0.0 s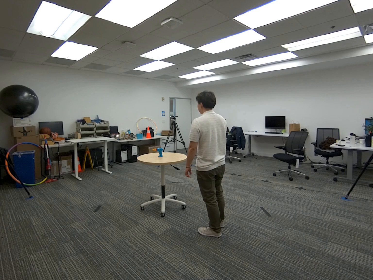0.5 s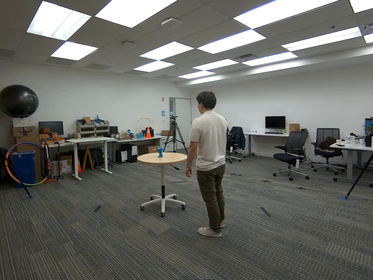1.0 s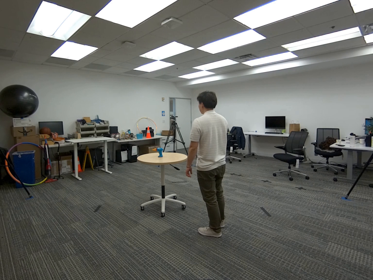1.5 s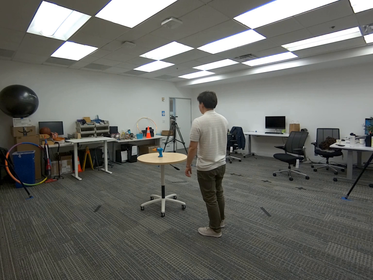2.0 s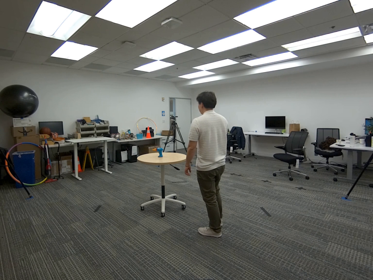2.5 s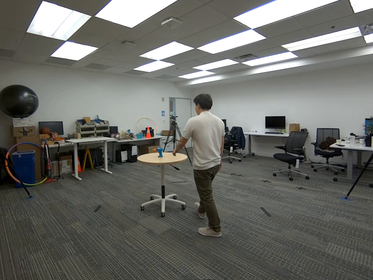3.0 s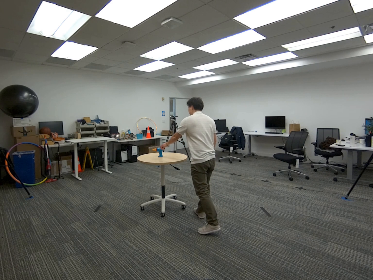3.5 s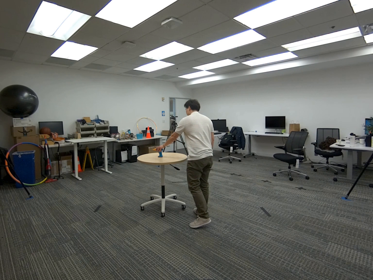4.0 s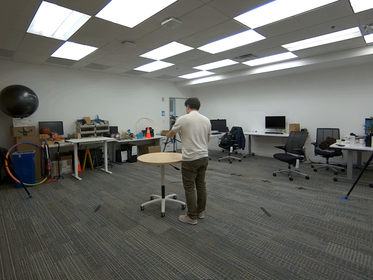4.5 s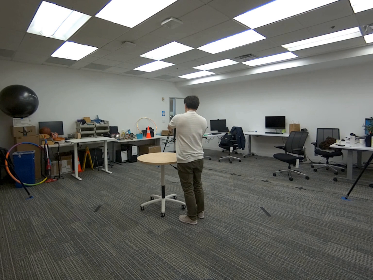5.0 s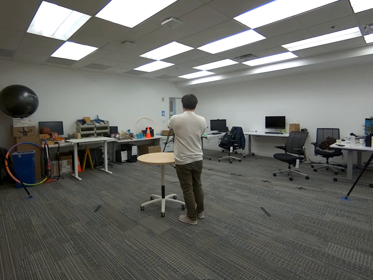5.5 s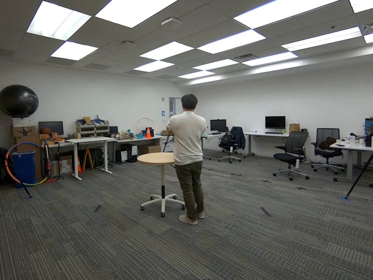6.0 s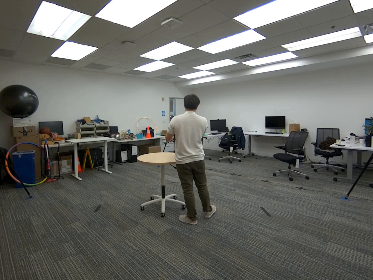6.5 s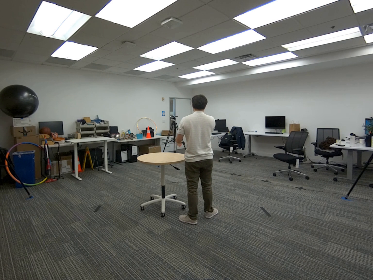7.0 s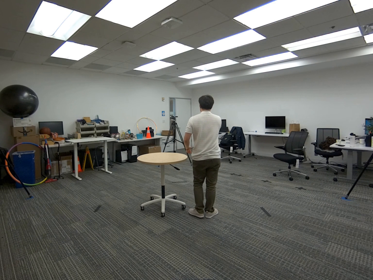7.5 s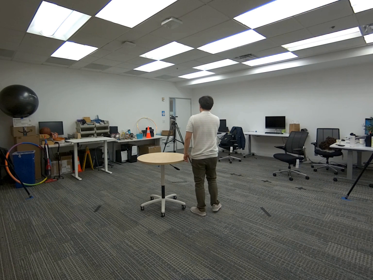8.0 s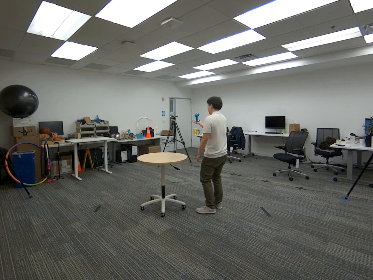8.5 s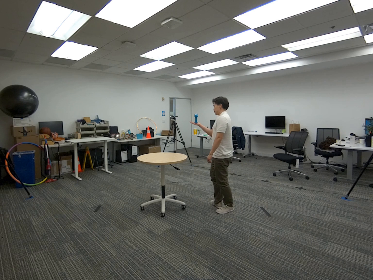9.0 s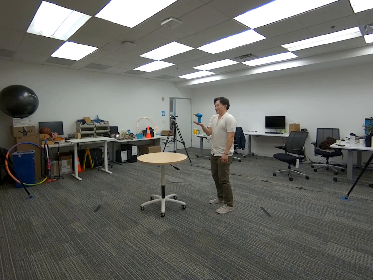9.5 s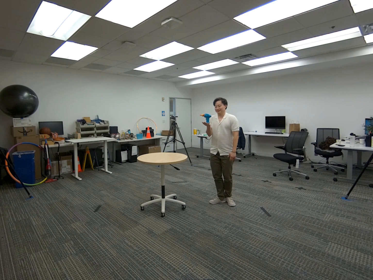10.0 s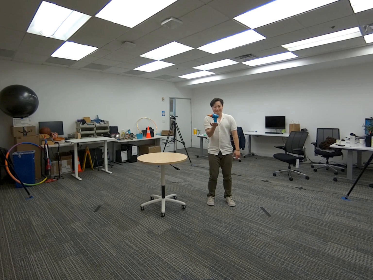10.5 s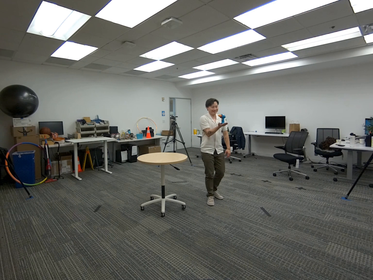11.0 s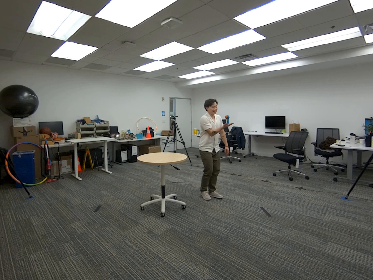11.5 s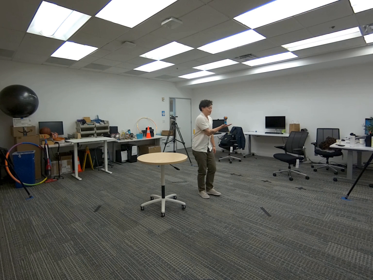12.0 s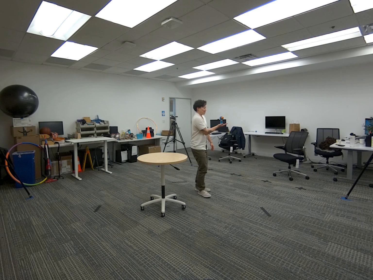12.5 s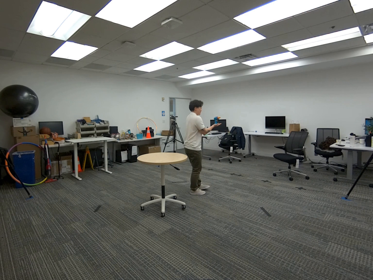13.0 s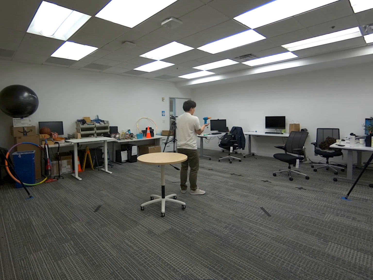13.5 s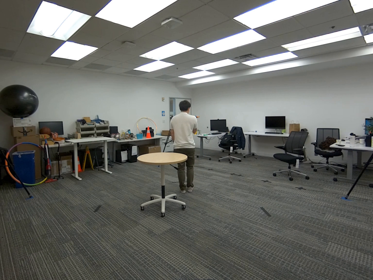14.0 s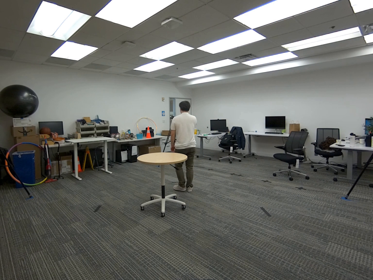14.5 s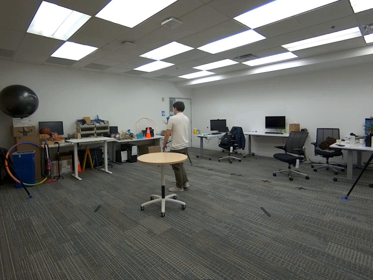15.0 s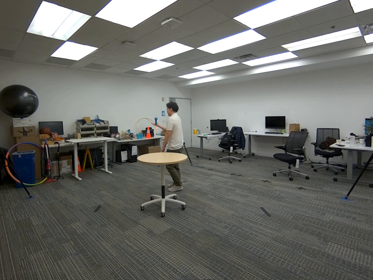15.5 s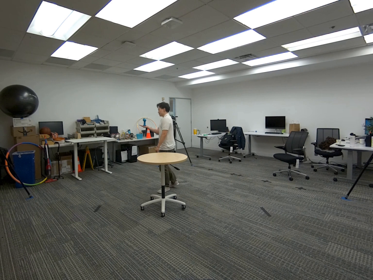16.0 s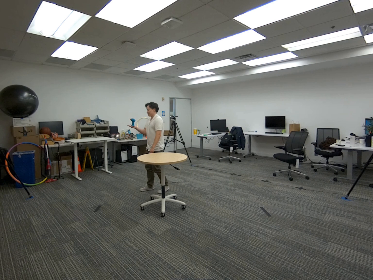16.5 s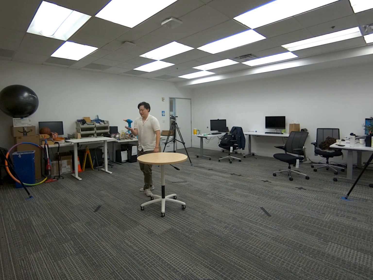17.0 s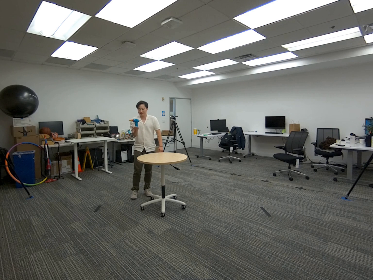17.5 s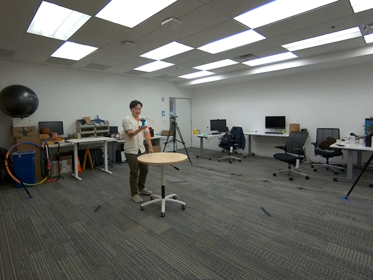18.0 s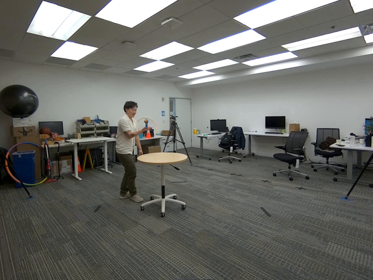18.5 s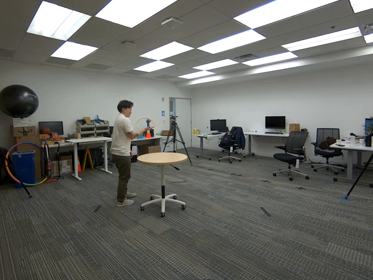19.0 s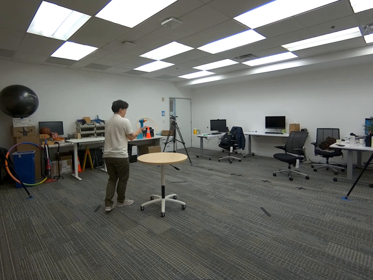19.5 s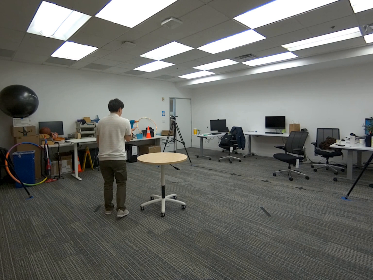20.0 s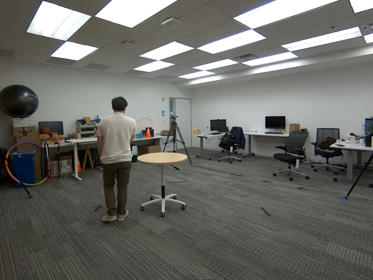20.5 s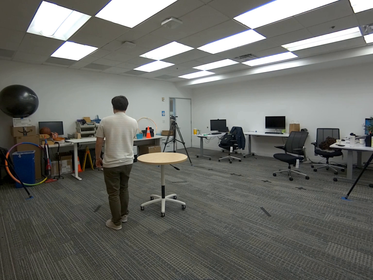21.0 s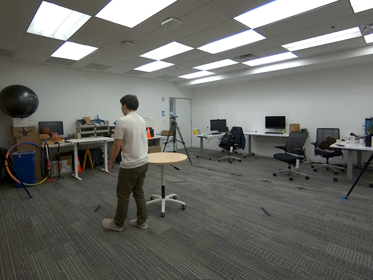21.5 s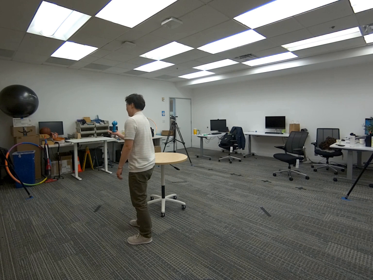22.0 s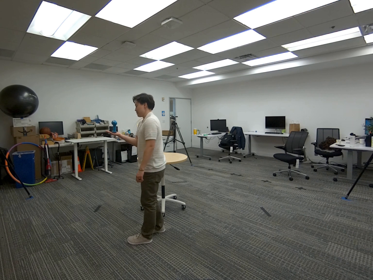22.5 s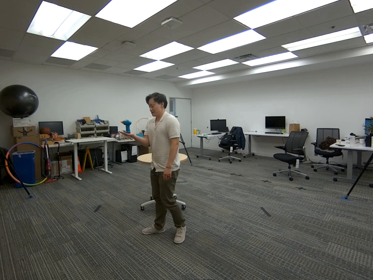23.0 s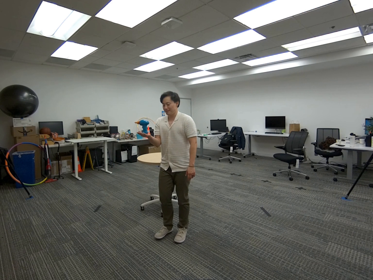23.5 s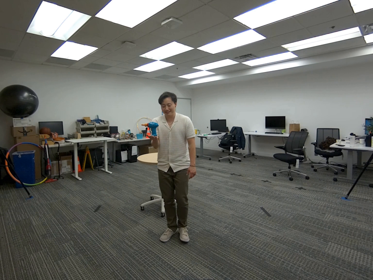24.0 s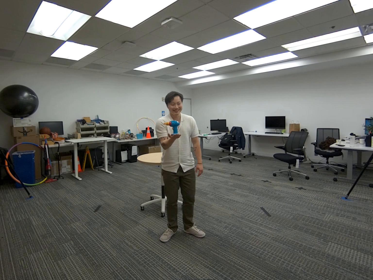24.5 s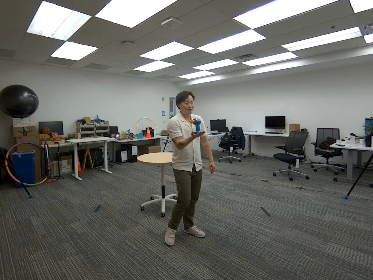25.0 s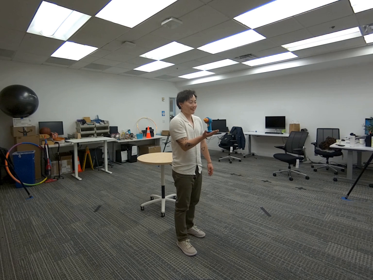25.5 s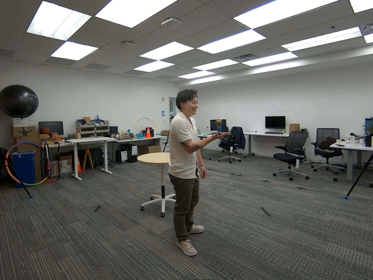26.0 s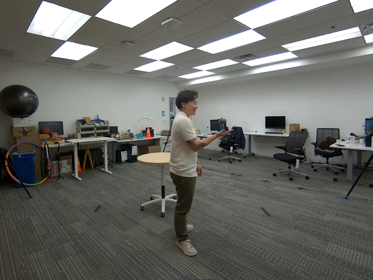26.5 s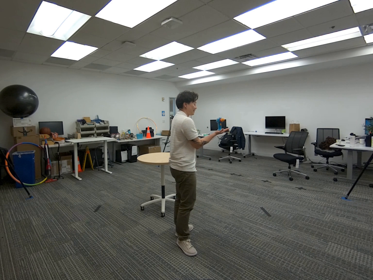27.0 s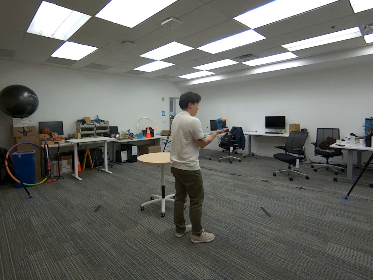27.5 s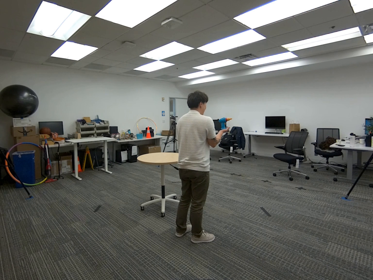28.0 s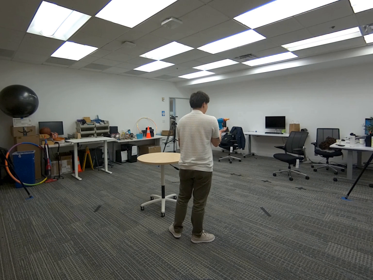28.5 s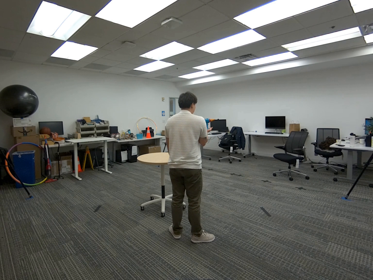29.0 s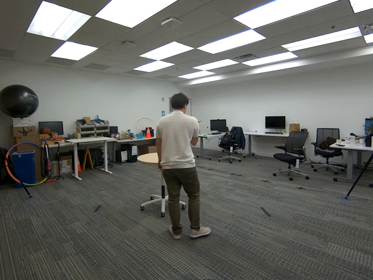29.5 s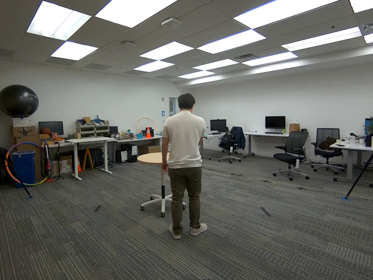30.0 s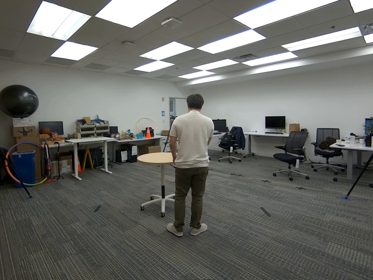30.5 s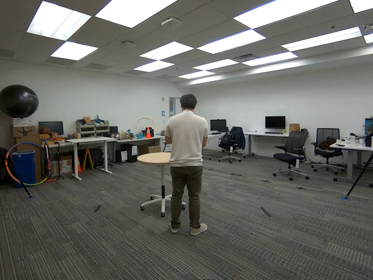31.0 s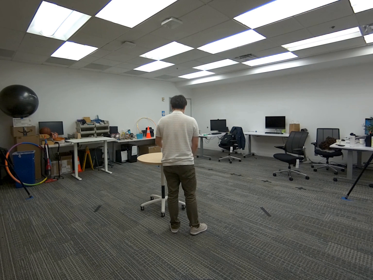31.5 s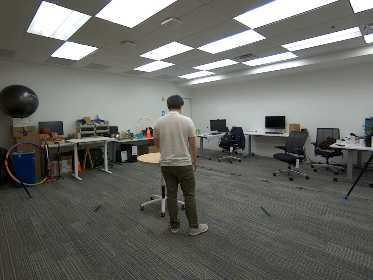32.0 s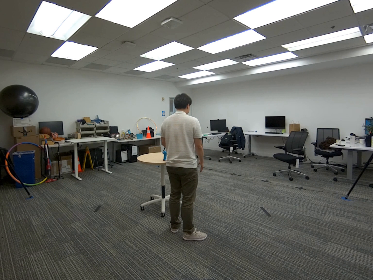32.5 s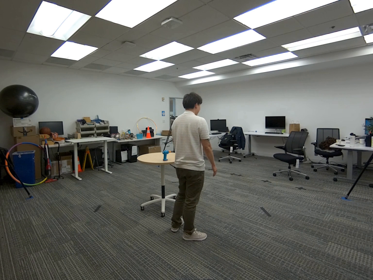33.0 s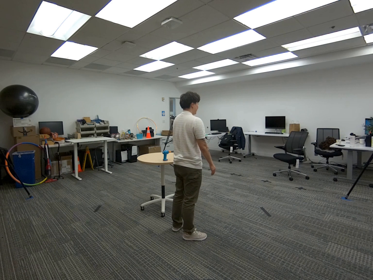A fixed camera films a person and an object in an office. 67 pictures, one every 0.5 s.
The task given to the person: Walk over to the toy drill on the round table and pick up the toy drill. Balance the toy drill on the palm of your hand and proceed to rotate so that the cameras get a view of the toy drill.
